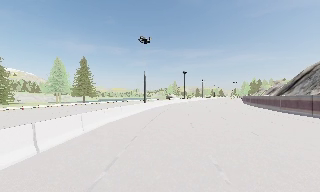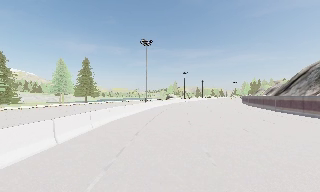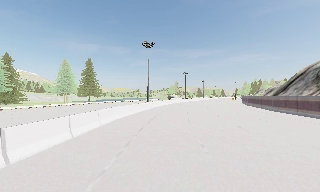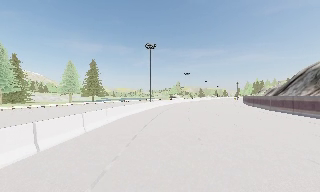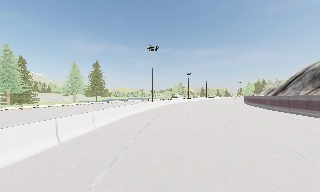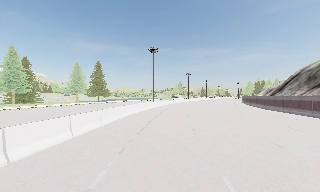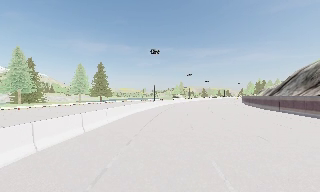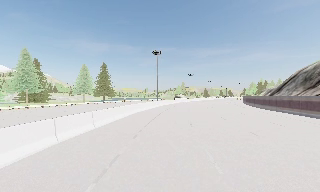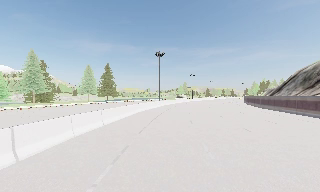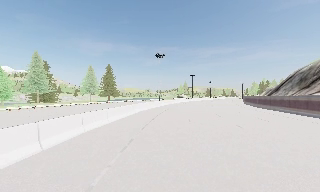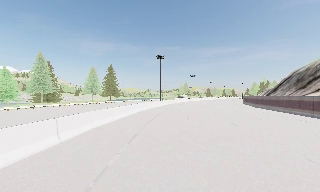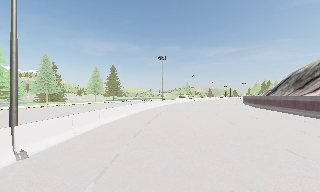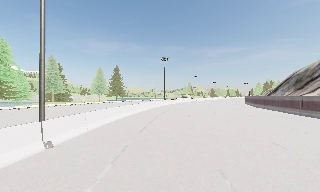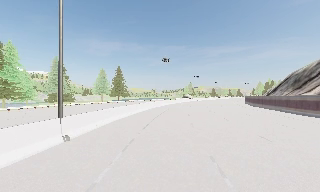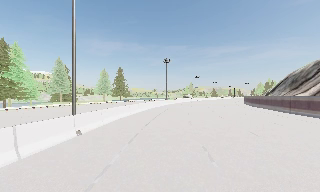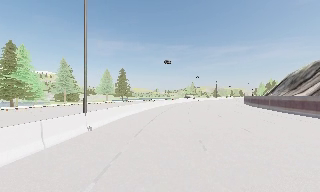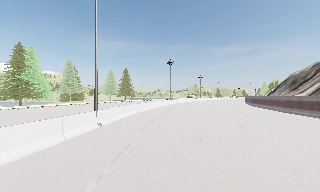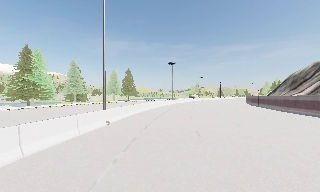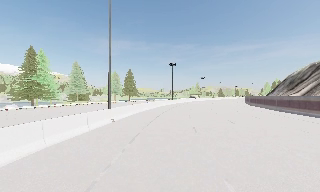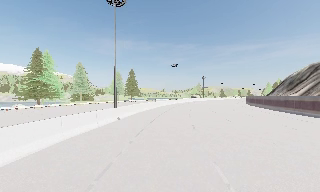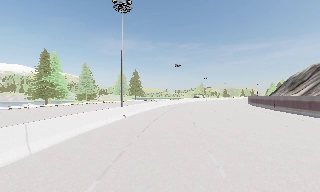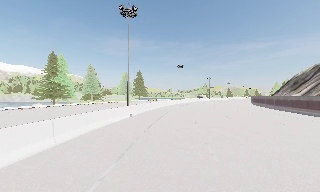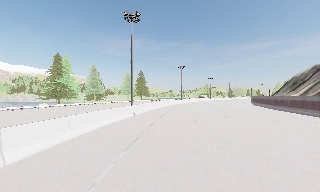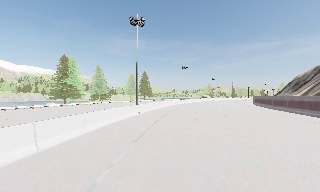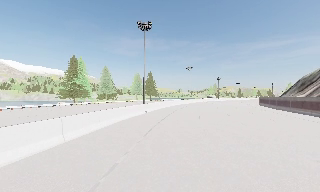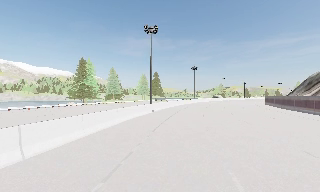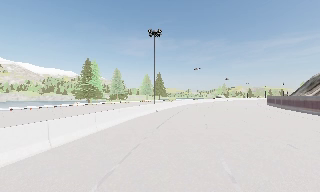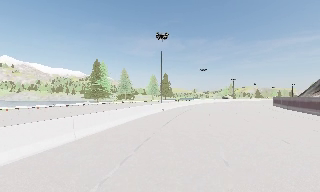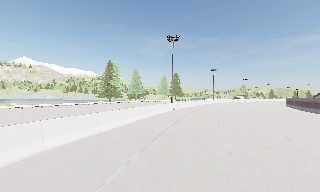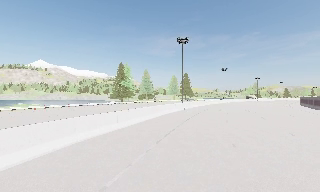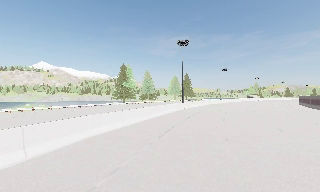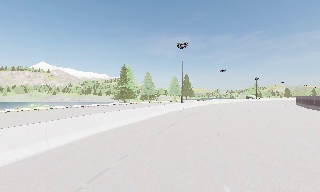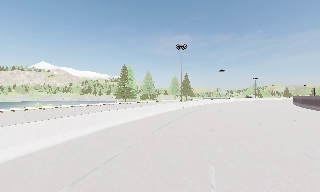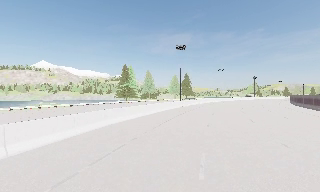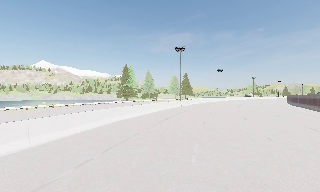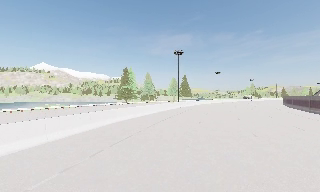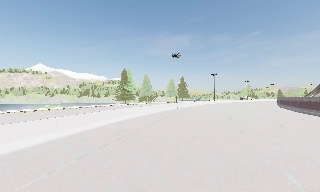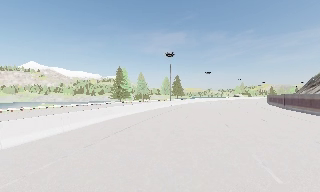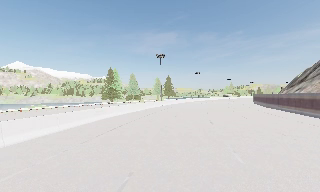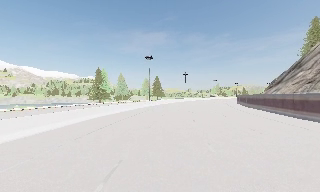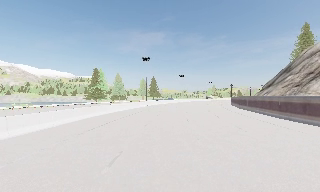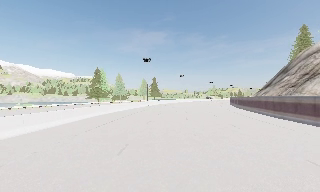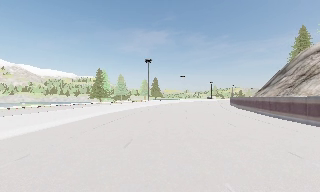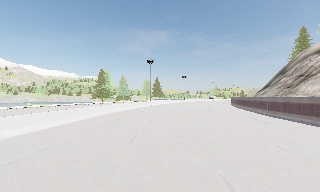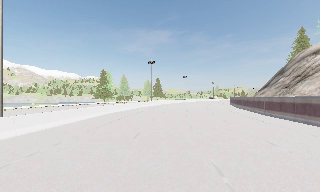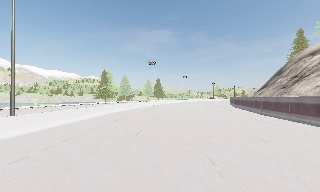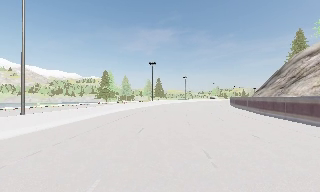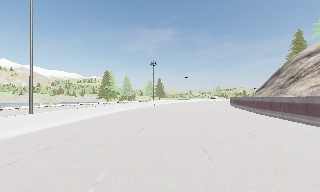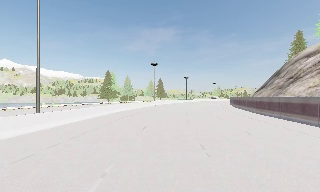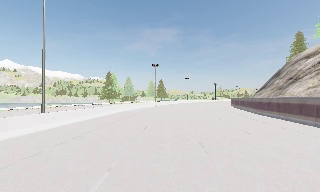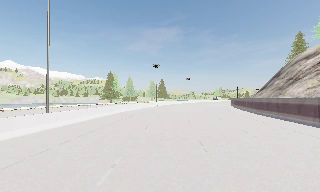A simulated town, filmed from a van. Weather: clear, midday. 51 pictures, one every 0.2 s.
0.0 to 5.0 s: The camera swings to its left by about 15 degrees, and the scene slides to the right. It travels backward, about 30 m, so what stands in front gets smaller.
5.0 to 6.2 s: The camera swings to its left by about 10 degrees, and the scene slides to the right. It travels backward, about 7 m, so what stands in front gets smaller.
6.2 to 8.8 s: The camera travels backward, about 13 m, so what stands in front gets smaller.
8.8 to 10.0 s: The camera travels backward, about 3 m, so what stands in front gets smaller. It loses speed.
The film runs backward here.
